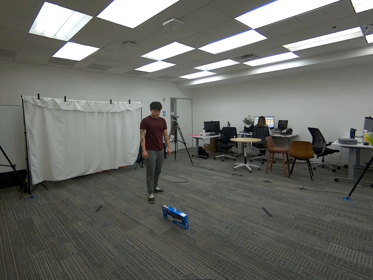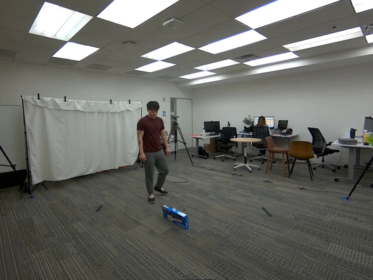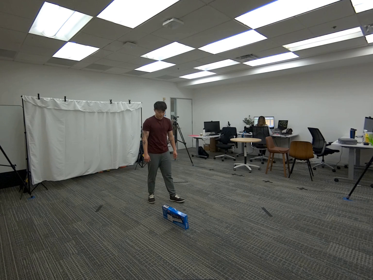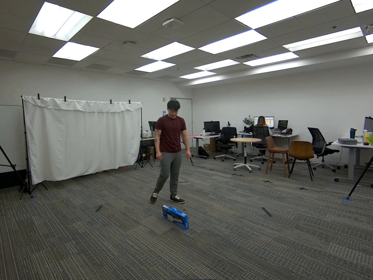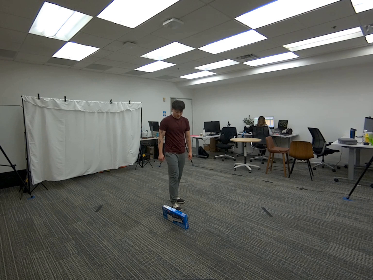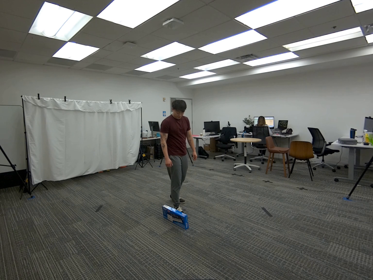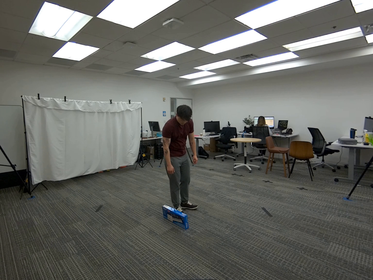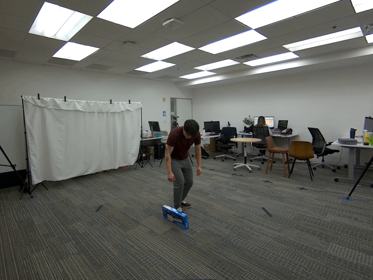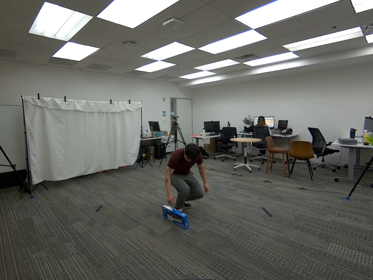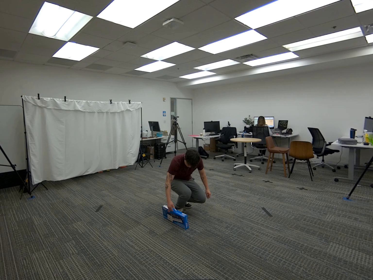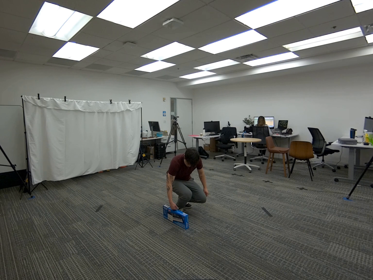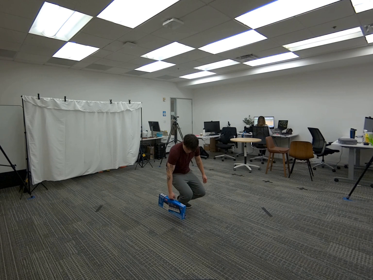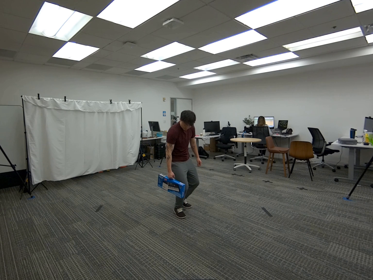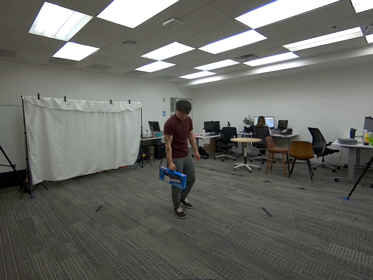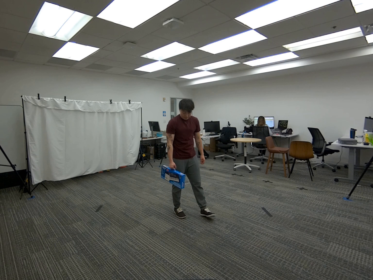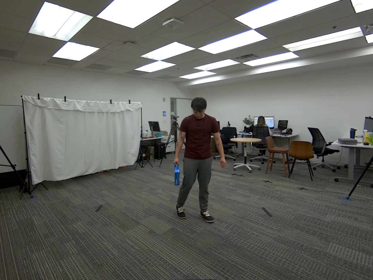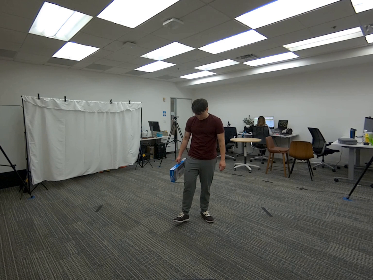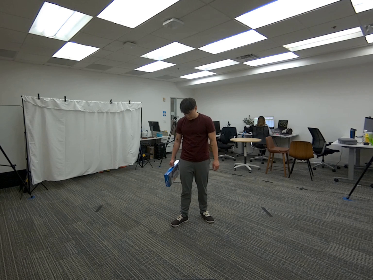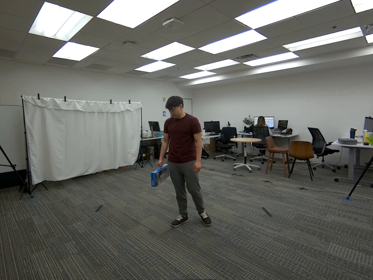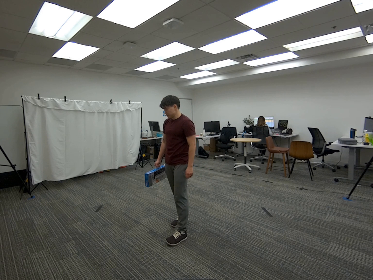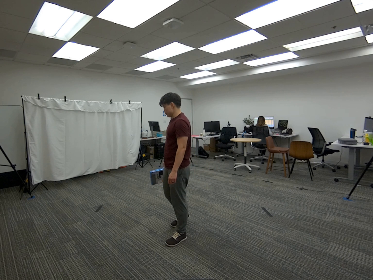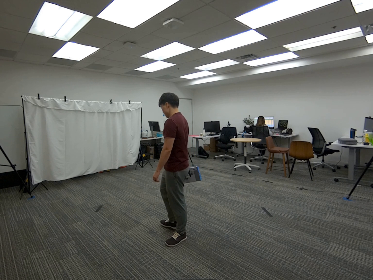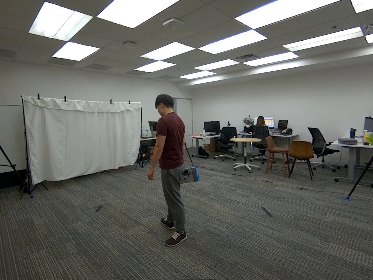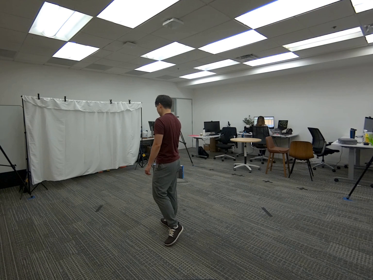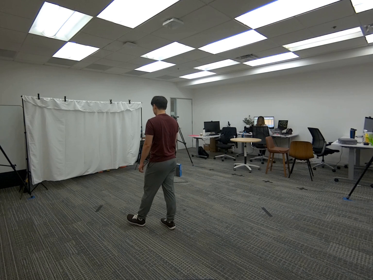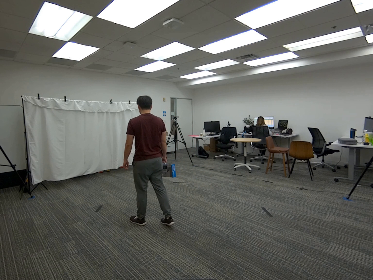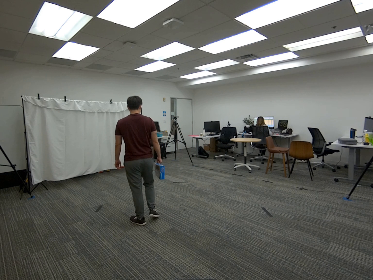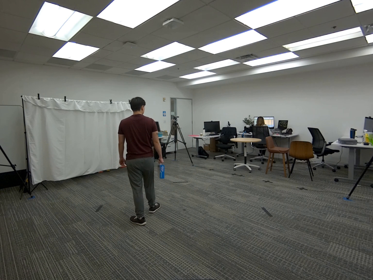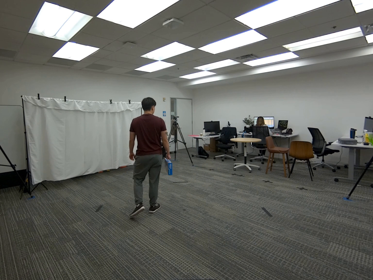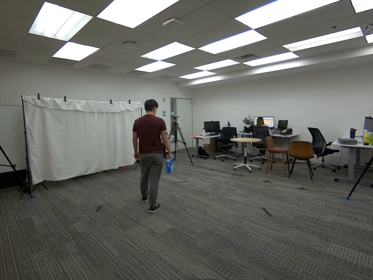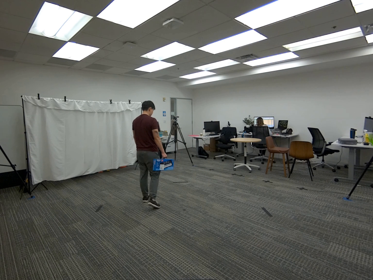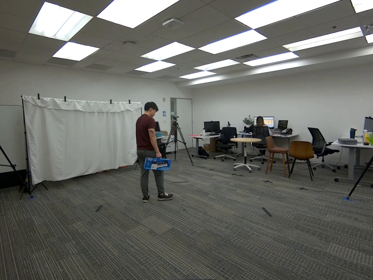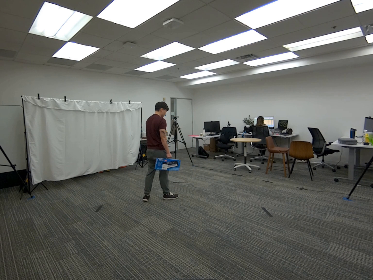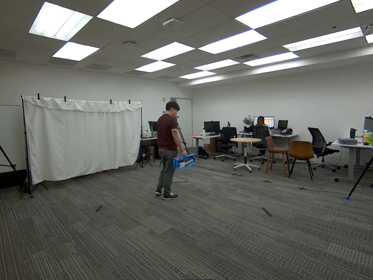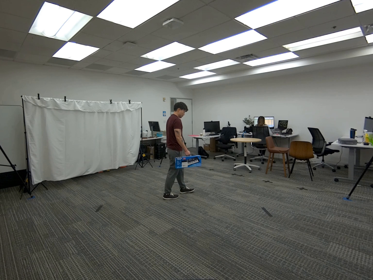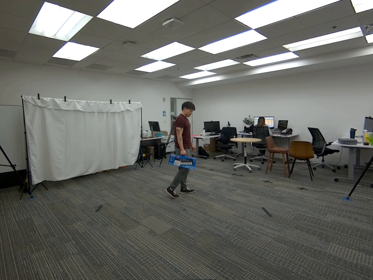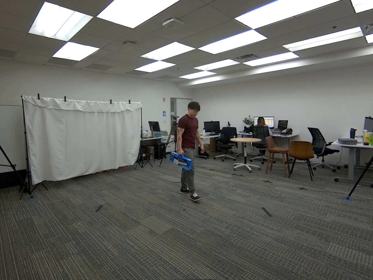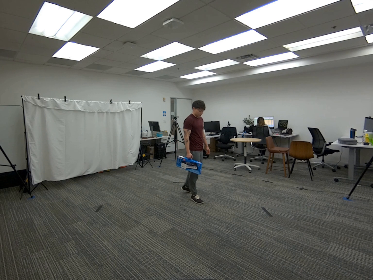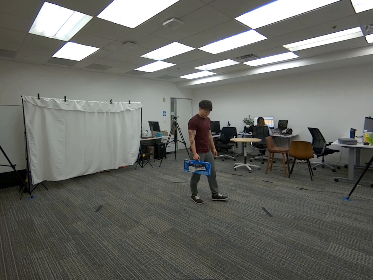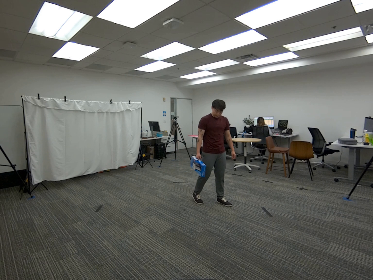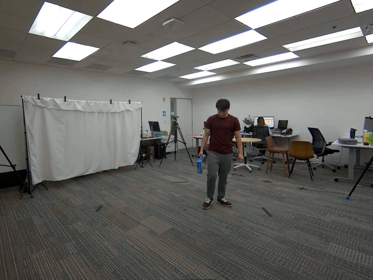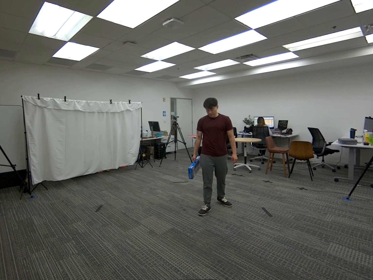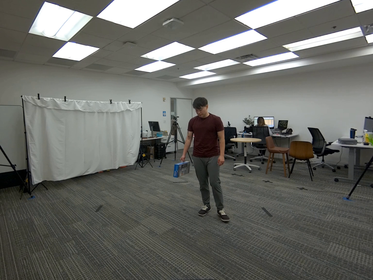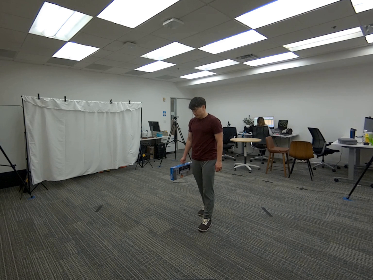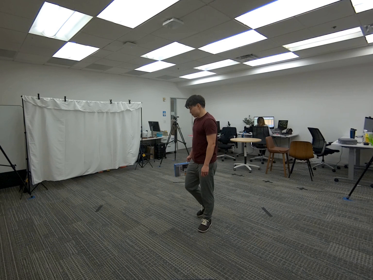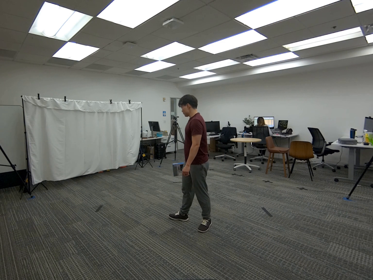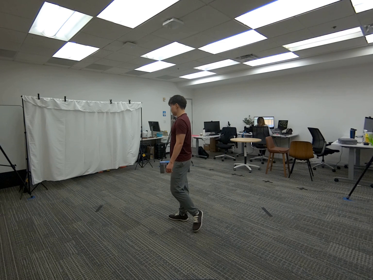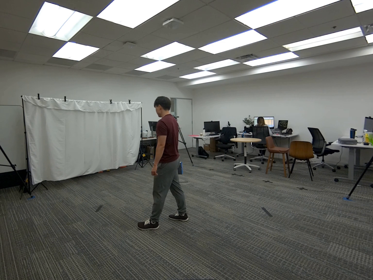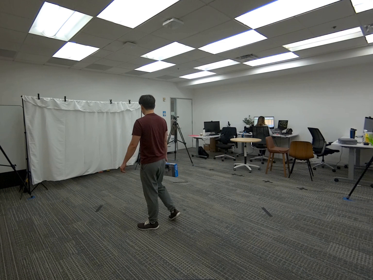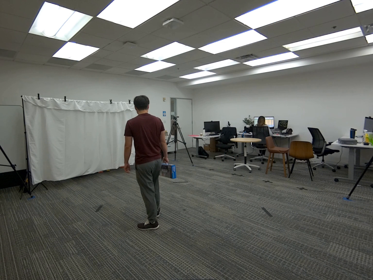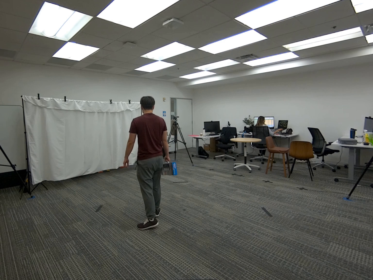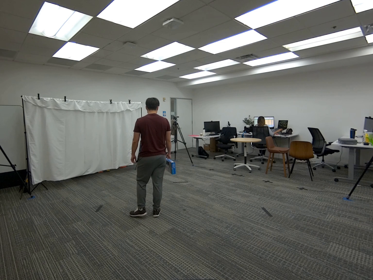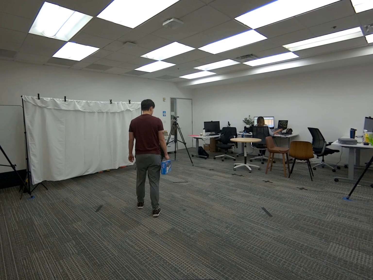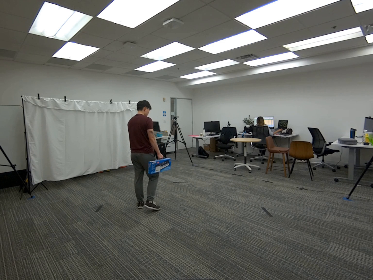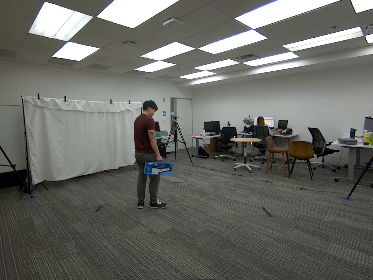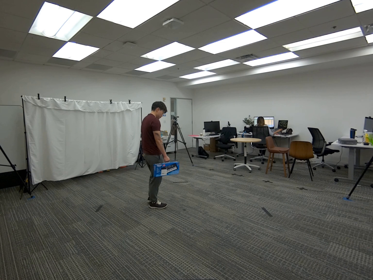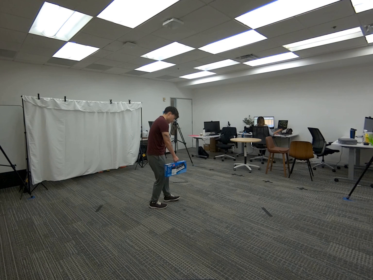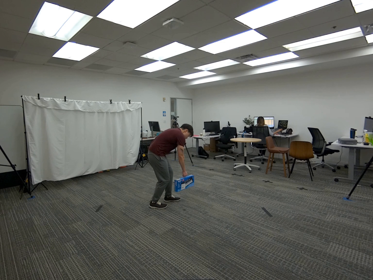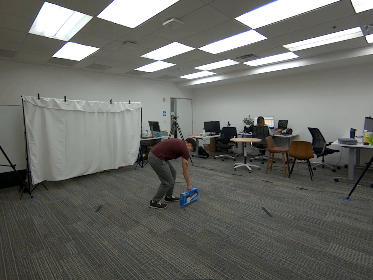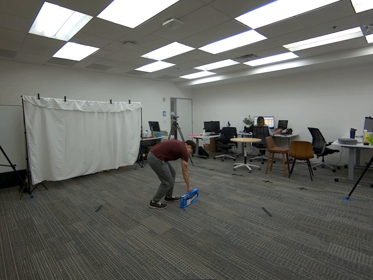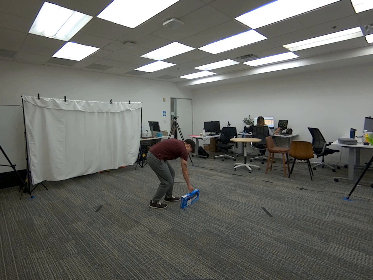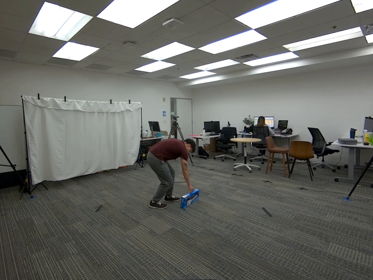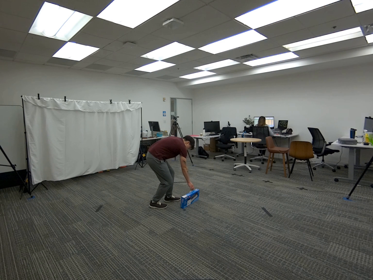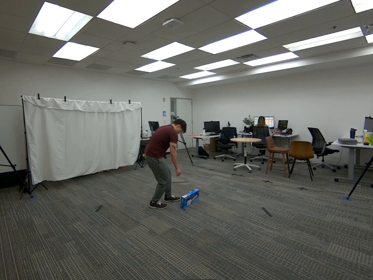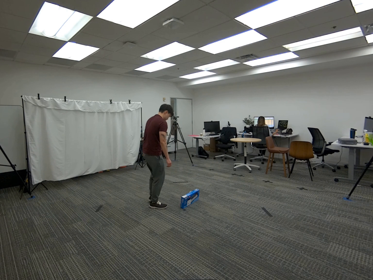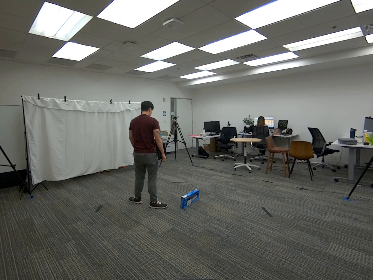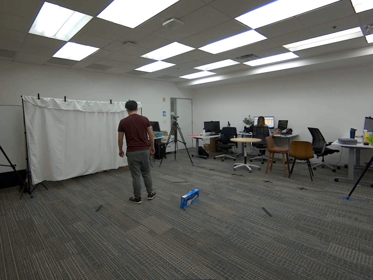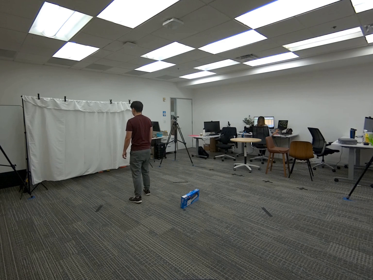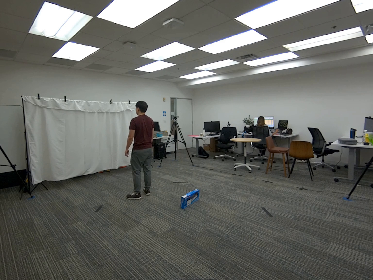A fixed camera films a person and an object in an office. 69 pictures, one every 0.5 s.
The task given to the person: Walk over to the keyboard box on the ground and pick upp the keyboard box from the handle usisng your right hand, walk within the bounding area and place on the floor when complete.
